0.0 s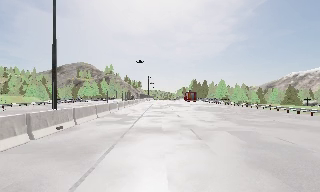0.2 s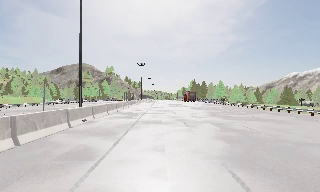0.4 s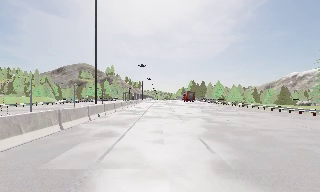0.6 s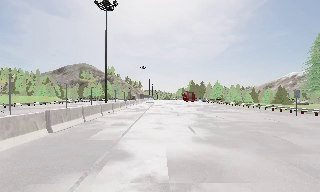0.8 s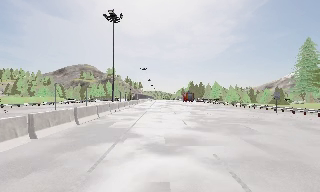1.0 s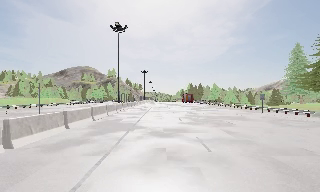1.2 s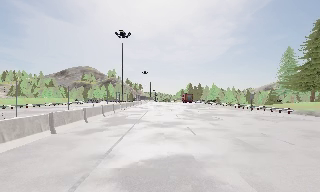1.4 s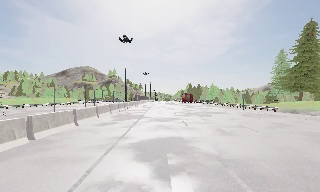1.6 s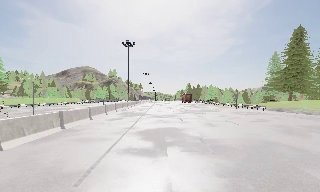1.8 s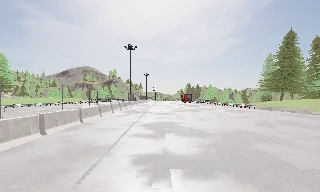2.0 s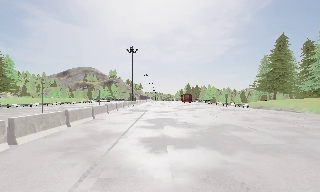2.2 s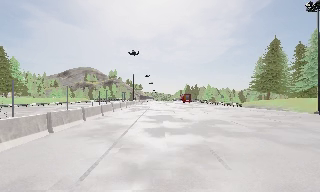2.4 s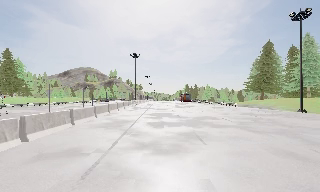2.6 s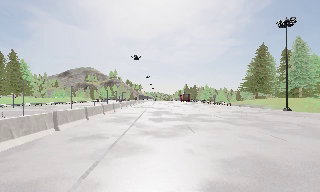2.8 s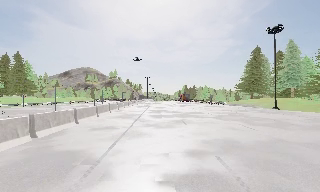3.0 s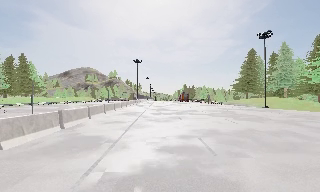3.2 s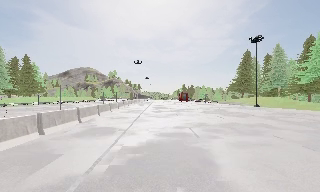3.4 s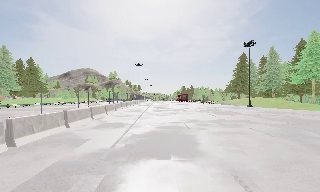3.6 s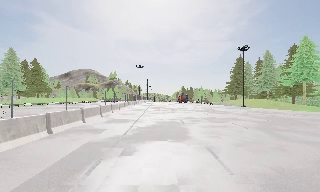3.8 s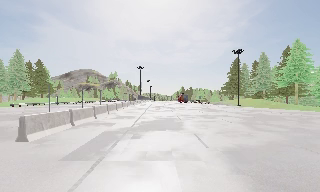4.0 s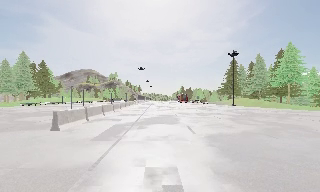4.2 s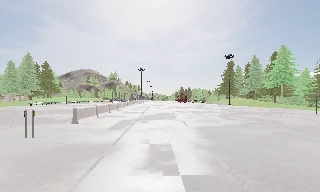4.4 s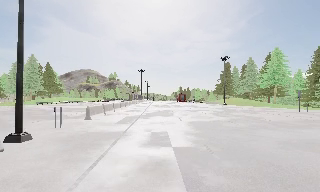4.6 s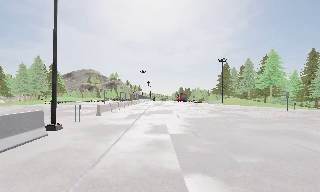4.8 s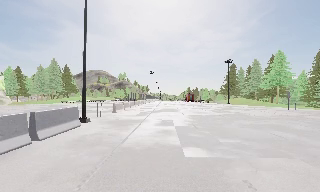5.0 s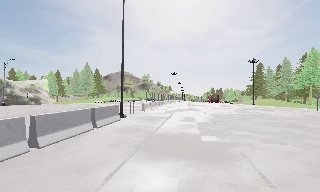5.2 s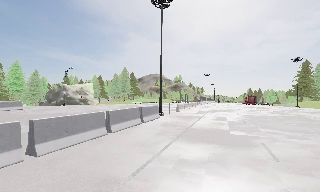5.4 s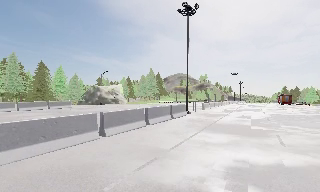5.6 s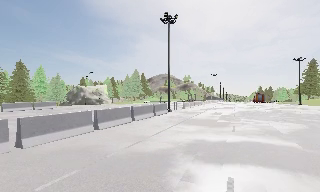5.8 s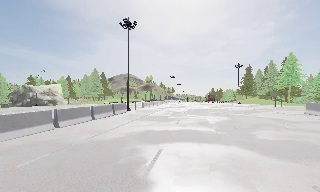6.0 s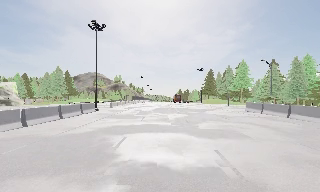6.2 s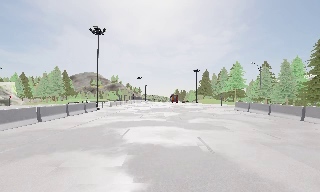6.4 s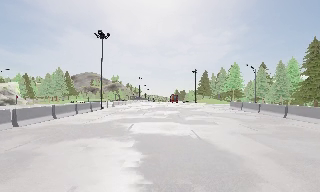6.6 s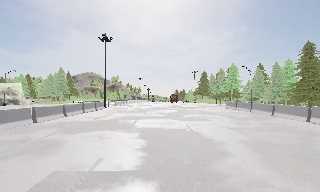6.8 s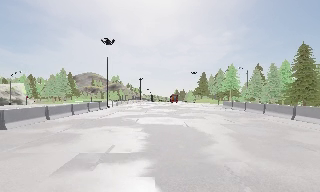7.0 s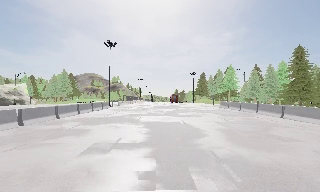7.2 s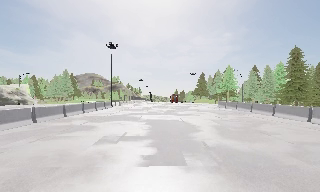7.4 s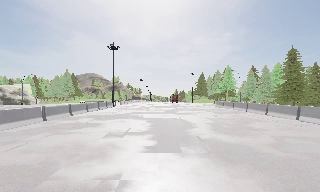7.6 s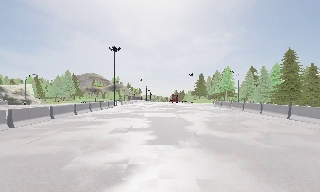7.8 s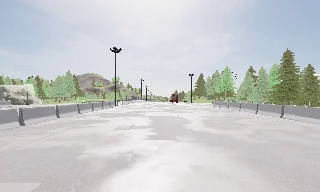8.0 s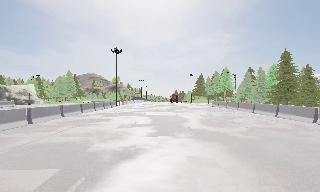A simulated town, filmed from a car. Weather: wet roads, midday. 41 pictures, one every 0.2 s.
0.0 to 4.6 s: The camera travels backward, about 50 m, so what stands in front gets smaller.
4.6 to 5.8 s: The scene slides to the right, as the camera pans about 10 degrees to its left. It travels backward, about 12 m, so what stands in front gets smaller.
5.8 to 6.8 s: The camera swings to its right by about 10 degrees, and the scene slides to the left. It travels backward, about 8 m, so what stands in front gets smaller.
6.8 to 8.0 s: The camera travels backward, about 5 m, so what stands in front gets smaller. It loses speed.
The film runs backward here.
